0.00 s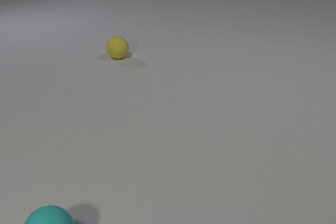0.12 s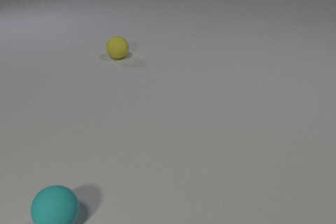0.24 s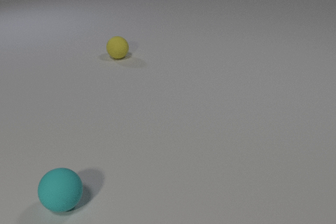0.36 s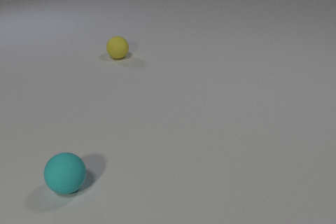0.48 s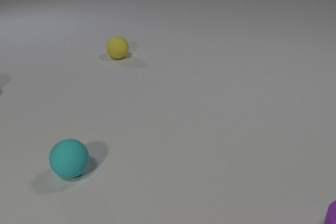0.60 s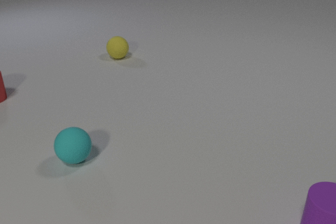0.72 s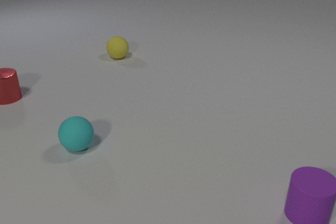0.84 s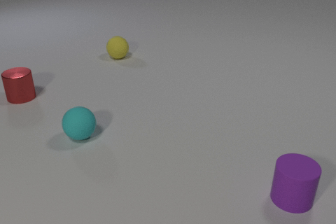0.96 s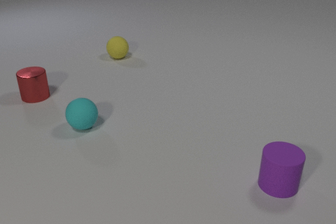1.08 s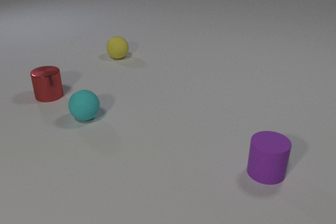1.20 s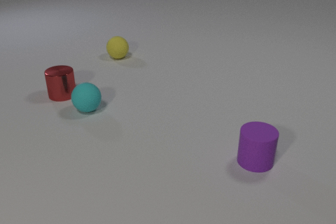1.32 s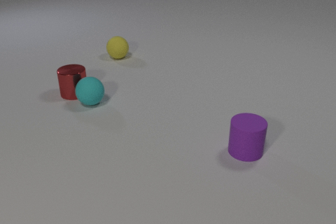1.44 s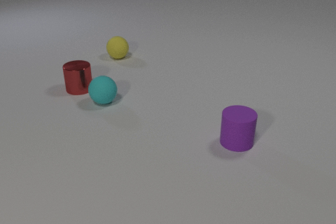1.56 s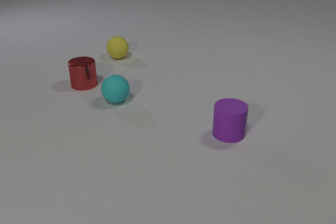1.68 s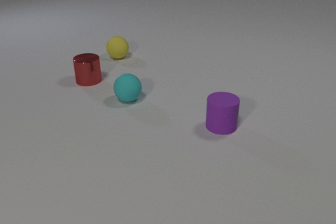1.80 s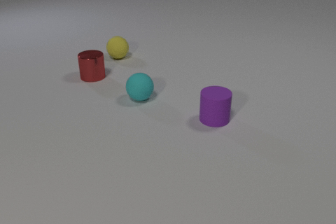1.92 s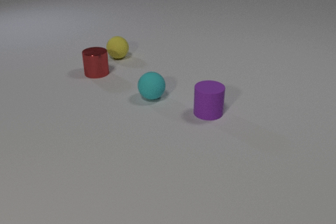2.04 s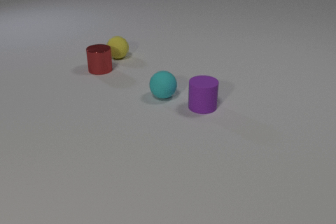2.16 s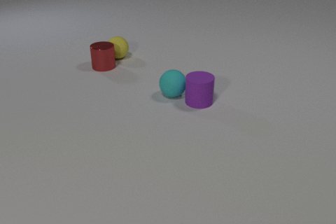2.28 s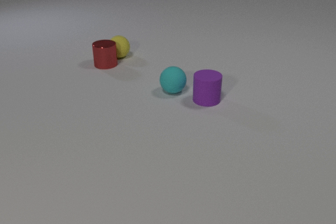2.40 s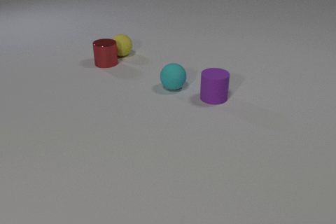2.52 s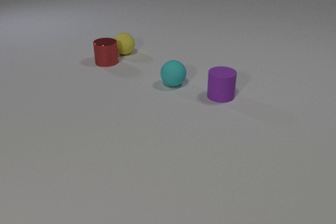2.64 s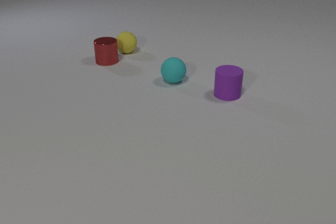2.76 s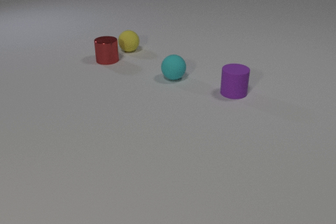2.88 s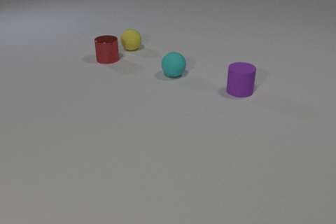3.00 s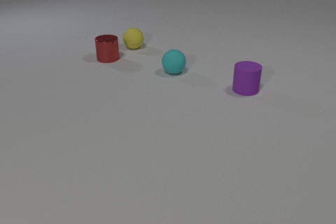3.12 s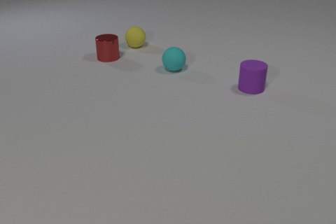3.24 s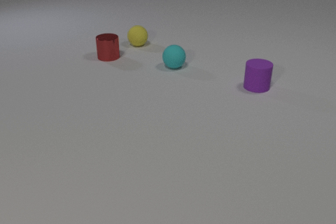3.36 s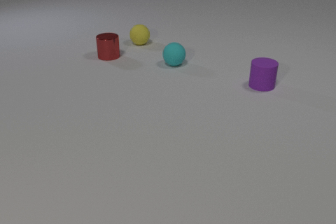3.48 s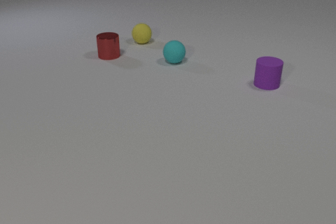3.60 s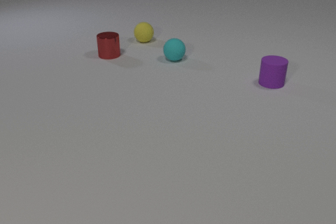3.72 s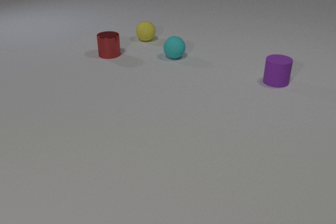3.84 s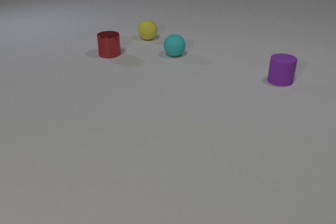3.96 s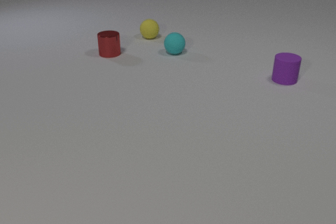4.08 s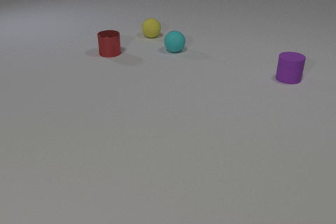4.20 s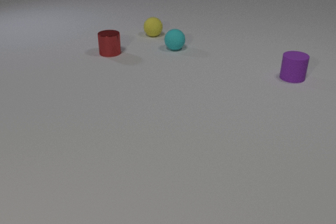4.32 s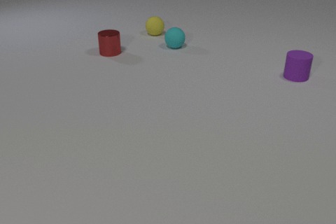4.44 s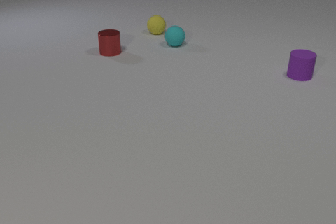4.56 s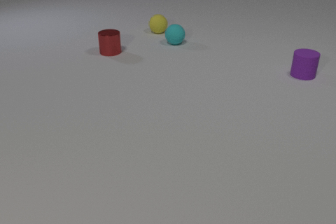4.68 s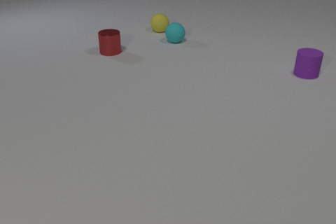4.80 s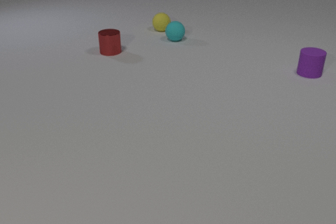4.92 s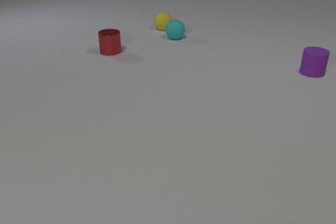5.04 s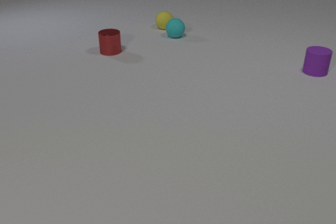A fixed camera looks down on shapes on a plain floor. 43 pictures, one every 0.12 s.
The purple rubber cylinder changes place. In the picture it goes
away from the camera.
The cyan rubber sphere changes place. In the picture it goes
away from the camera.
0.00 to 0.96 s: The red metal cylinder comes in at the left edge, slides to the right. The cyan rubber sphere rolls away from the camera. The purple rubber cylinder comes in at the bottom edge, slides away from the camera and to the left.
0.96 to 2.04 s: The red metal cylinder slides to the right and away from the camera. The cyan rubber sphere rolls to the right and away from the camera. The purple rubber cylinder slides away from the camera and to the left. The red metal cylinder and the cyan rubber sphere collide.
2.04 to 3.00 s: The red metal cylinder slides away from the camera. The cyan rubber sphere rolls away from the camera. The purple rubber cylinder slides away from the camera and to the right. The yellow rubber sphere rolls away from the camera and to the right. The cyan rubber sphere and the purple rubber cylinder collide. The red metal cylinder and the yellow rubber sphere collide.
3.00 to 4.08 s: The red metal cylinder slides away from the camera. The cyan rubber sphere rolls away from the camera. The purple rubber cylinder slides to the right and away from the camera. The yellow rubber sphere rolls away from the camera and to the right.
4.08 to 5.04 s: The red metal cylinder slides away from the camera. The cyan rubber sphere rolls away from the camera. The purple rubber cylinder slides away from the camera and to the right. The yellow rubber sphere rolls away from the camera and to the right.
What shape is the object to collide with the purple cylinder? sphere.
What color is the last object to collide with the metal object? yellow.
How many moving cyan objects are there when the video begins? 1.
